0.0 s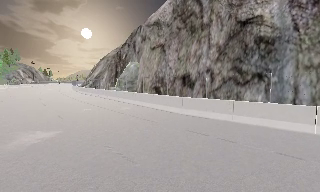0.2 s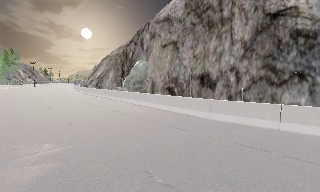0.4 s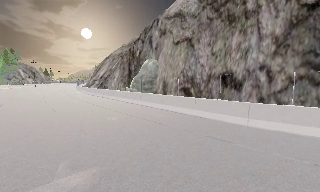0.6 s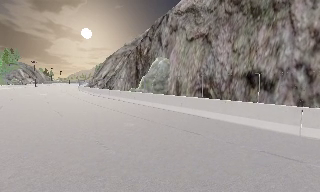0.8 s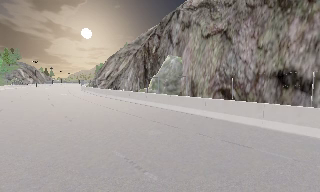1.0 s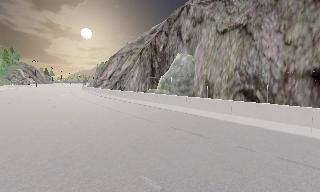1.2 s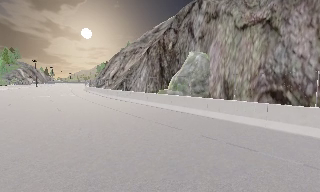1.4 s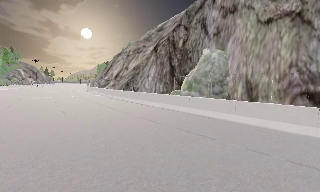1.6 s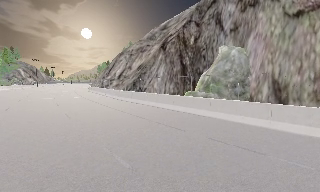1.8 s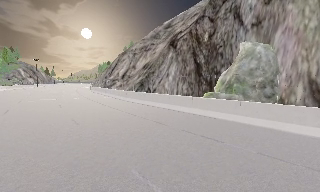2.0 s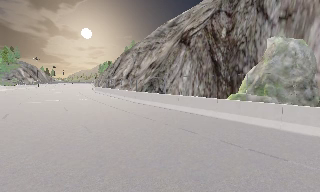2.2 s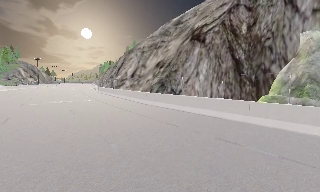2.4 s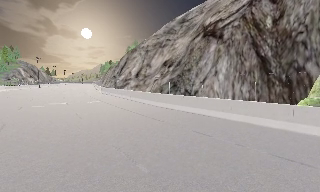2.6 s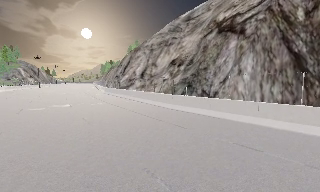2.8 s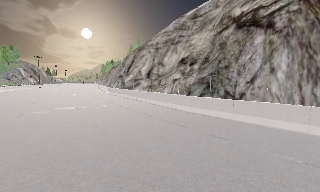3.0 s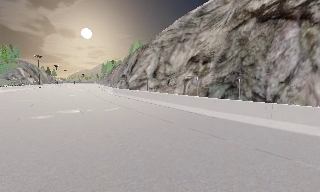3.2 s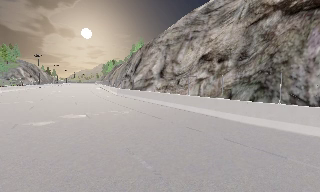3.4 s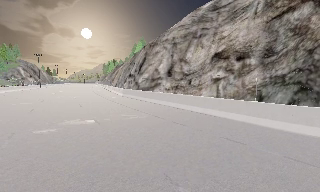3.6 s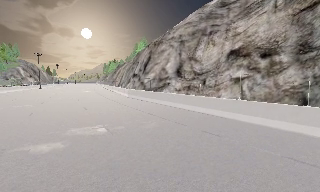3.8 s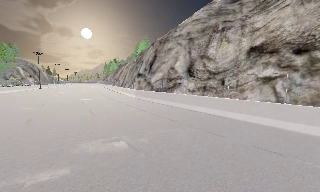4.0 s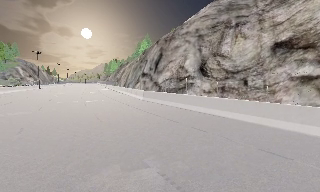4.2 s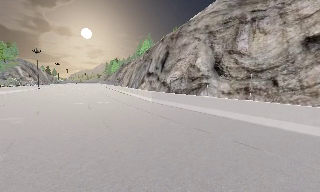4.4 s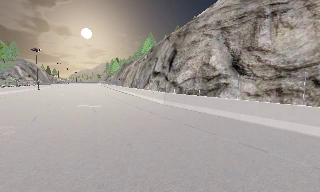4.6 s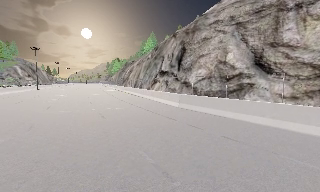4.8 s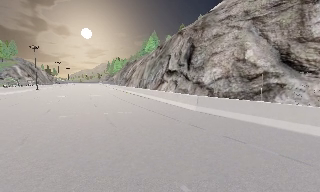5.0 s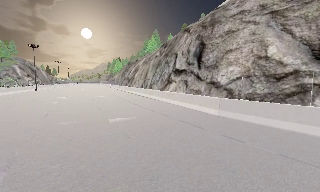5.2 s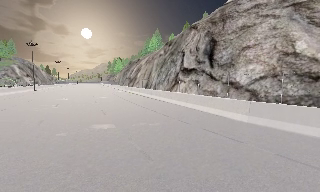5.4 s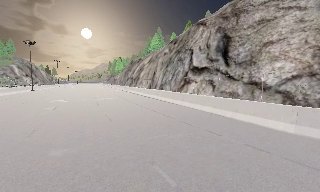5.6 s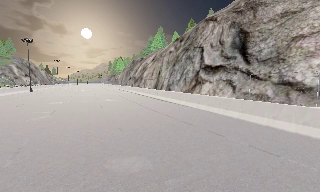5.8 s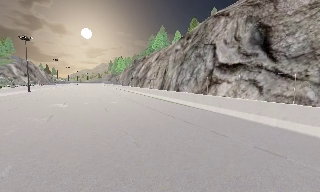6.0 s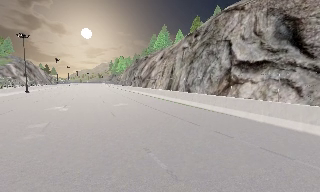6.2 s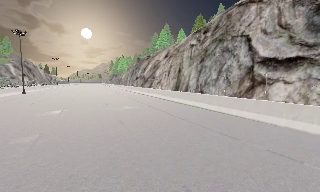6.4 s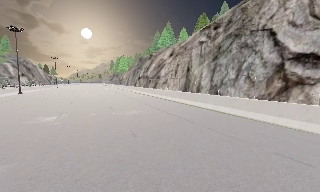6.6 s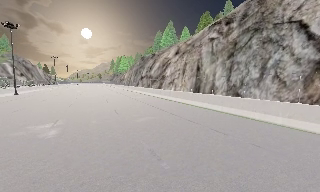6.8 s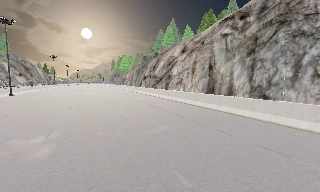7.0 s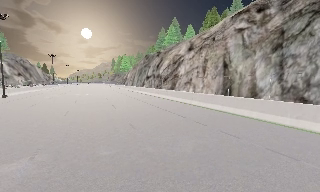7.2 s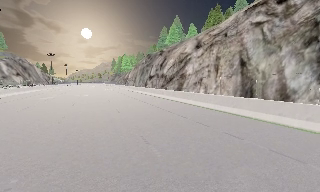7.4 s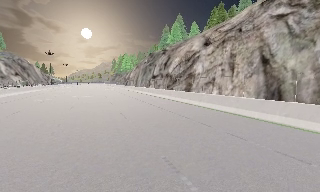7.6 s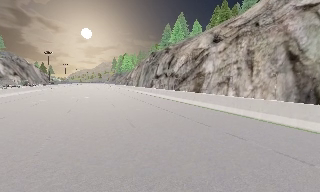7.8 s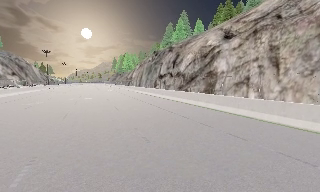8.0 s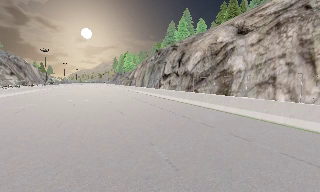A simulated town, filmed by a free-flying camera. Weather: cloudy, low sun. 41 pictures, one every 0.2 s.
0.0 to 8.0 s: The camera travels forward and to its left, about 80 m, so what stands in front looms larger.
The film runs forward here.
